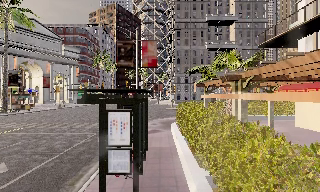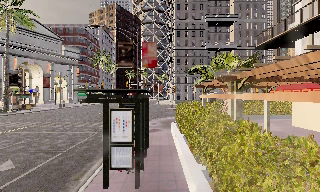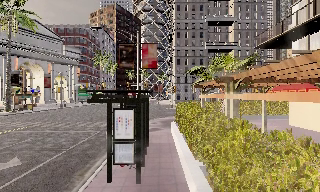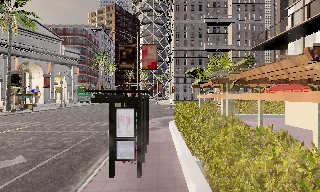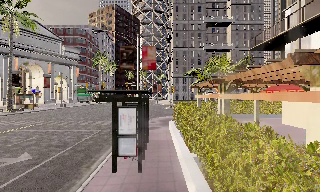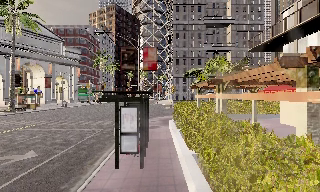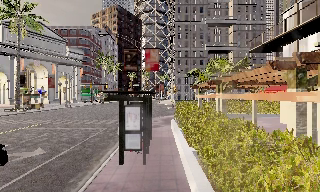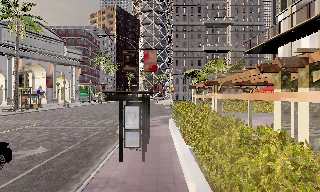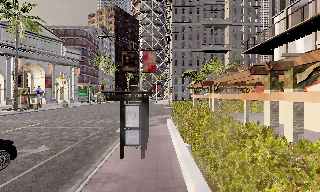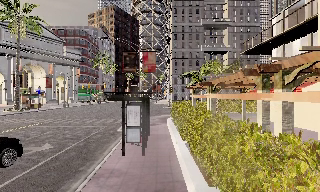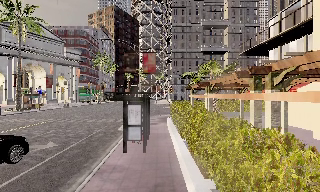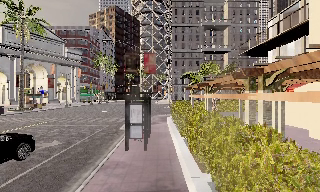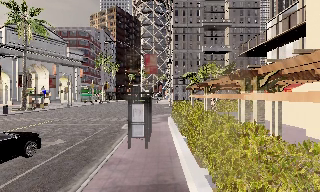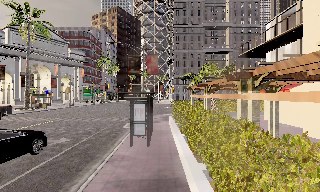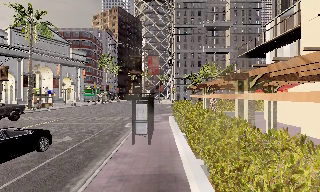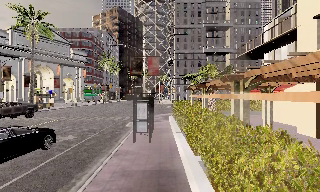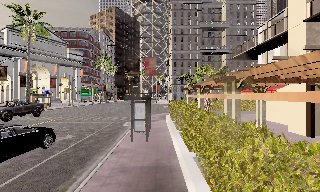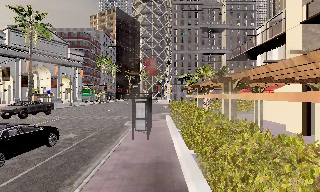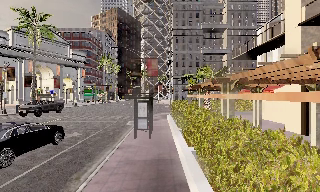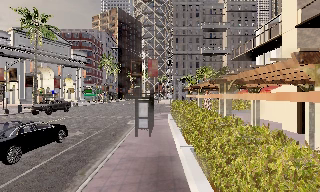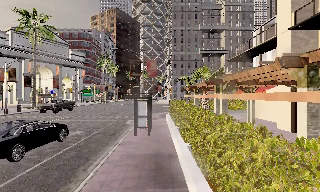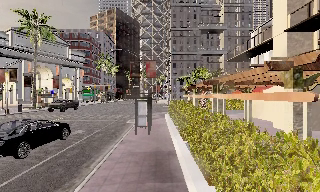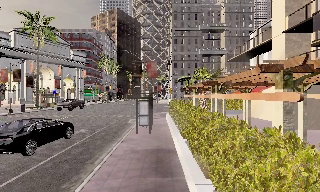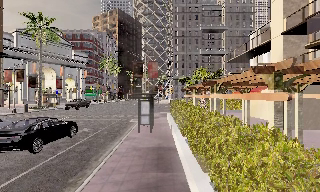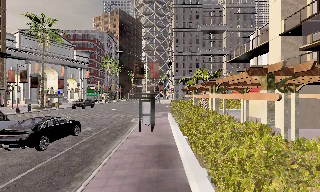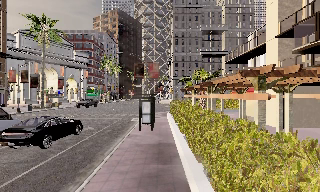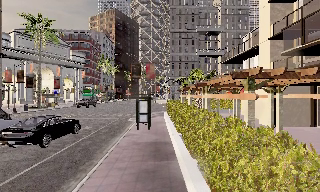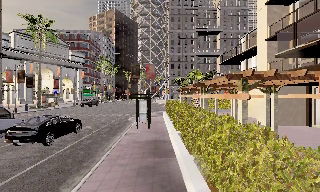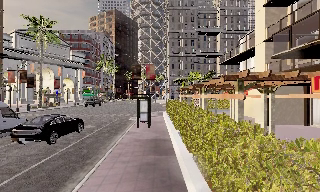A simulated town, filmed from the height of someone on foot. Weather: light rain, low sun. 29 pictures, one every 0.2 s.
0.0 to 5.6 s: The camera travels backward, about 8 m, so what stands in front gets smaller.
The film runs backward here.
